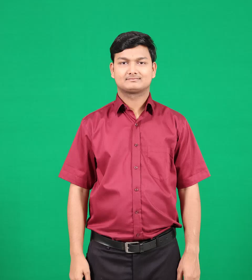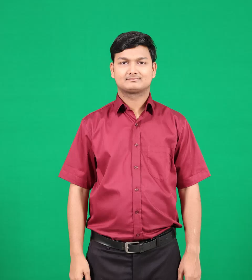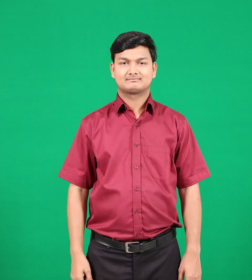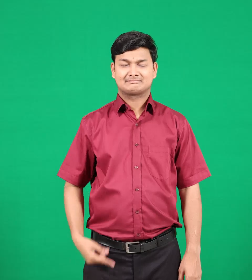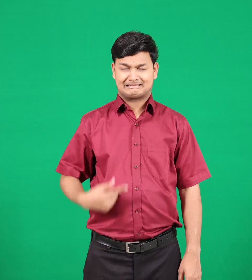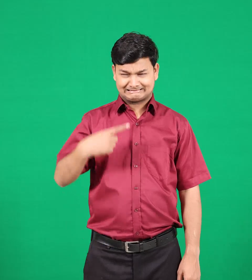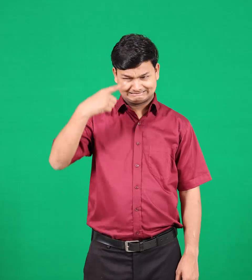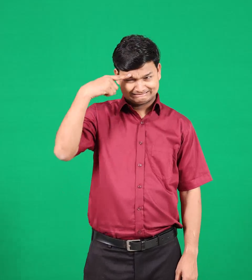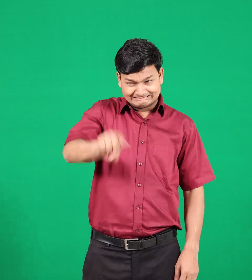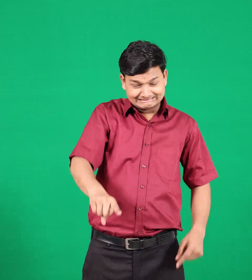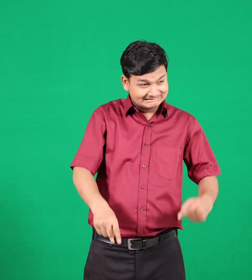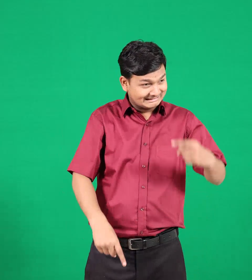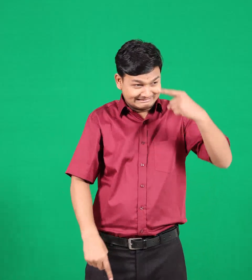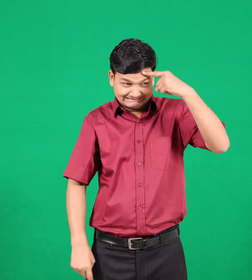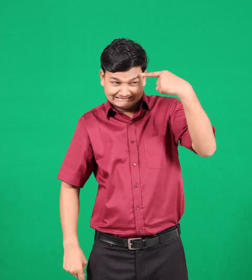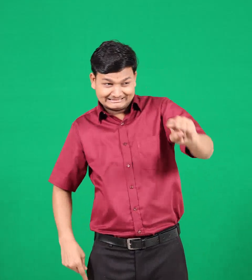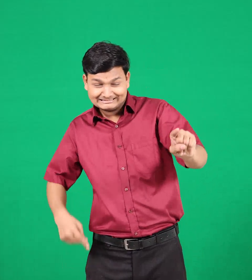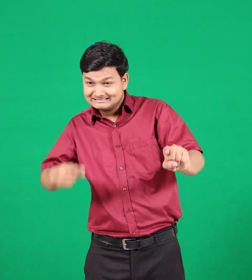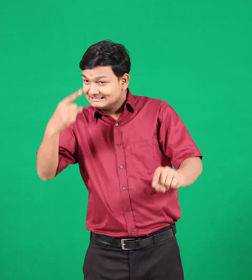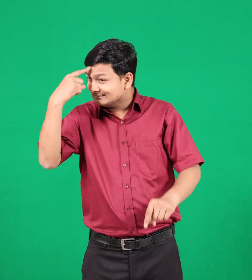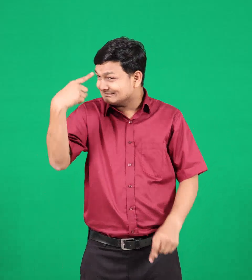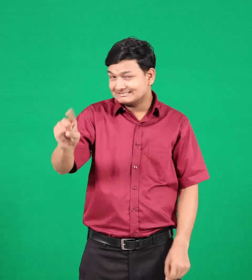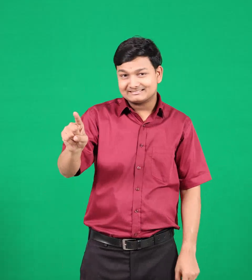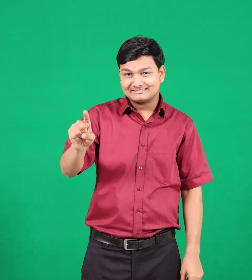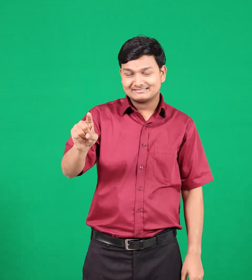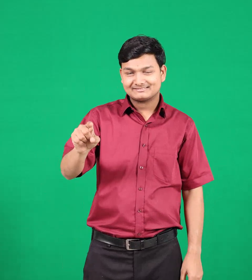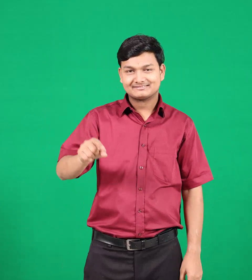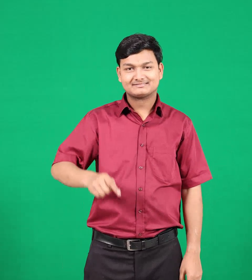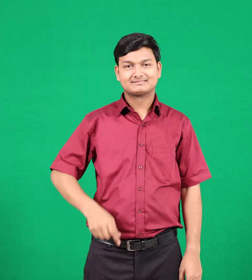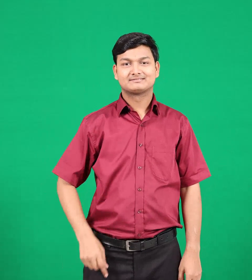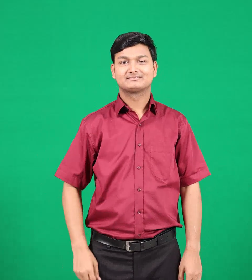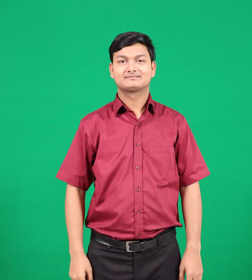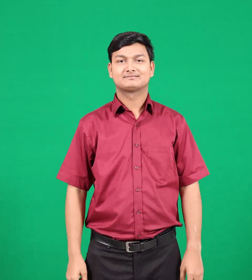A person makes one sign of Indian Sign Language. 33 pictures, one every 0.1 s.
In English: hates
